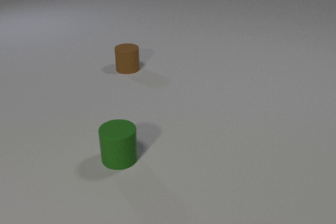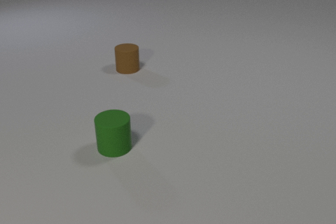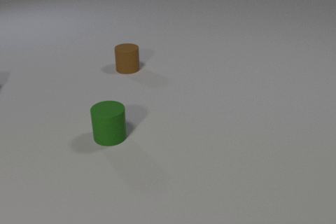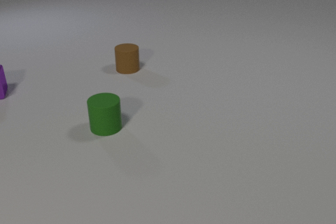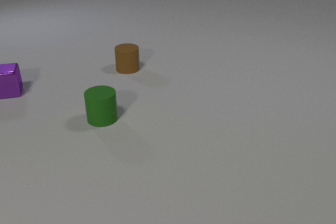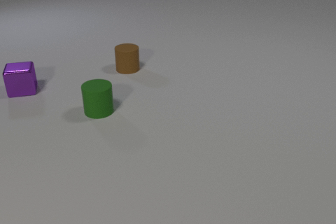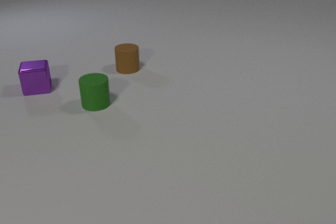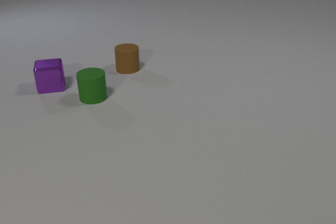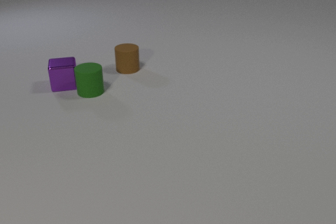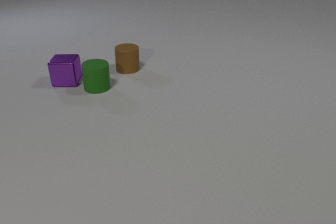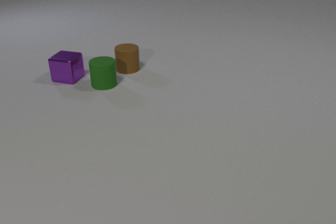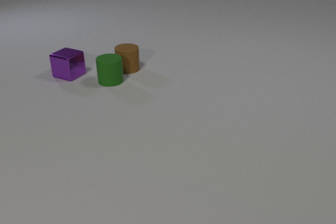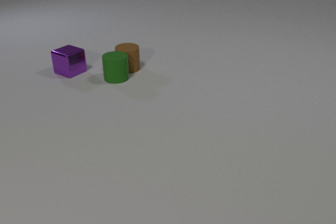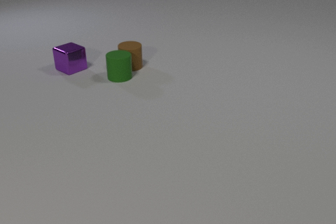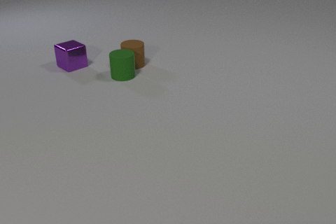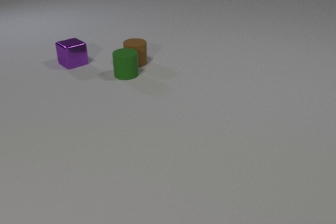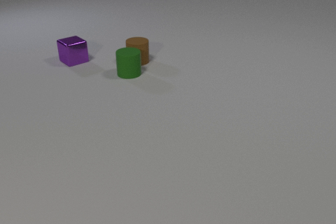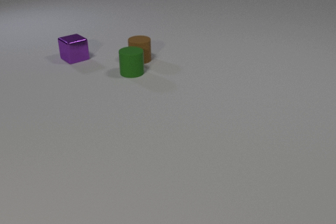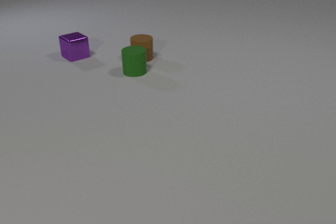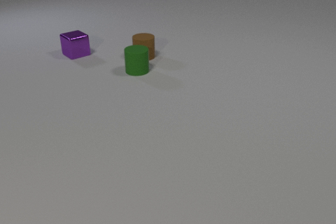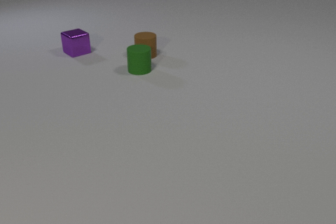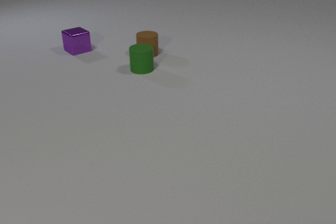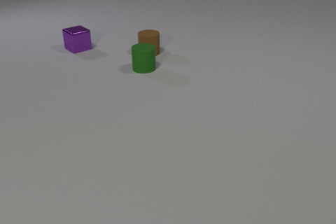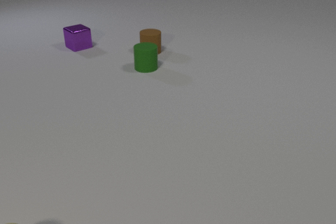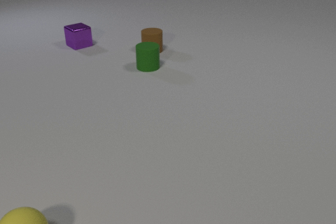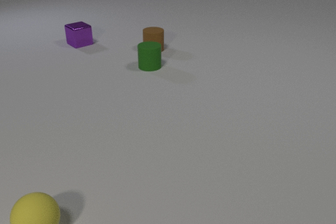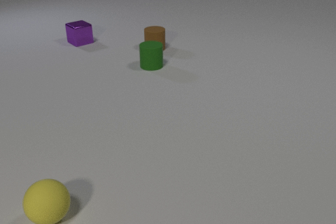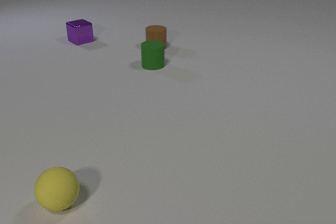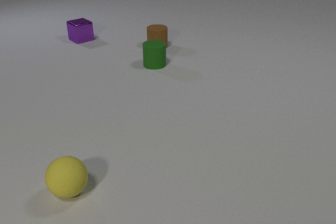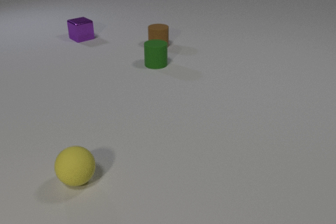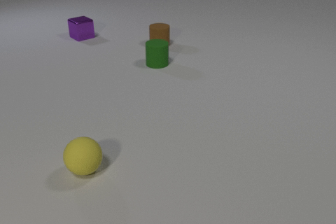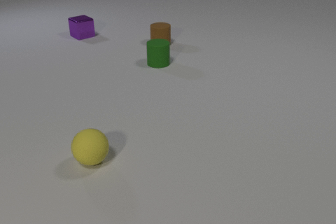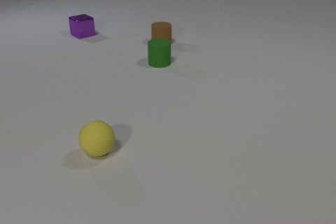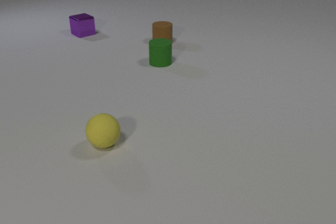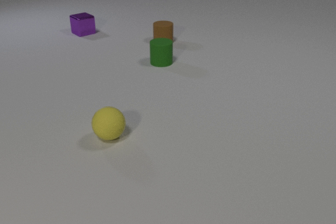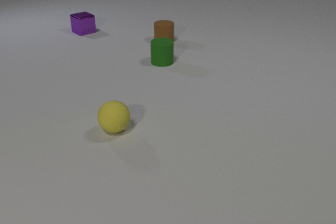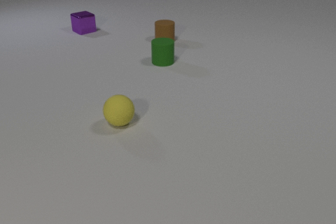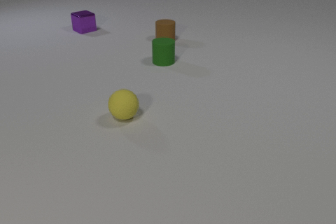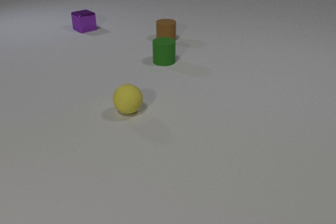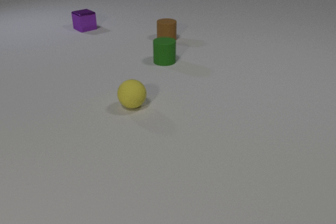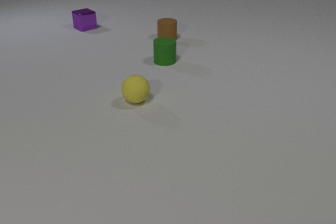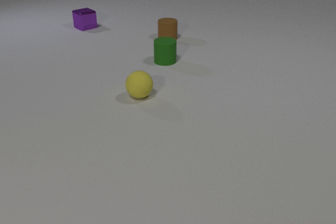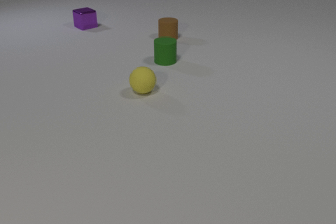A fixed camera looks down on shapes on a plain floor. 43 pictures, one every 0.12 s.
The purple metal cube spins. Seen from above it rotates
clockwise.
The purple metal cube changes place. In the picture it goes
away from the camera.
0.00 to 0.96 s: The purple metal cube comes in at the left edge, slides to the right. The green rubber cylinder slides away from the camera. The purple metal cube and the green rubber cylinder collide.
0.96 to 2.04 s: The purple metal cube slides away from the camera, spins so that its near face slides to the left, clockwise seen from above. The green rubber cylinder slides to the right and away from the camera. The brown rubber cylinder slides away from the camera and to the right. The green rubber cylinder and the brown rubber cylinder collide.
2.04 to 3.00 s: The purple metal cube slides away from the camera. The green rubber cylinder slides to the right and away from the camera. The brown rubber cylinder slides away from the camera and to the right. The yellow rubber sphere comes in at the bottom edge, rolls away from the camera and to the right.
3.00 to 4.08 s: The purple metal cube slides away from the camera. The green rubber cylinder slides to the right and away from the camera. The brown rubber cylinder slides away from the camera and to the right. The yellow rubber sphere rolls away from the camera and to the right.
4.08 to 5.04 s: The purple metal cube slides away from the camera. The brown rubber cylinder slides away from the camera and to the right. The yellow rubber sphere rolls away from the camera.
How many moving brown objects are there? 1.
How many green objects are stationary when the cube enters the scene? 0.
How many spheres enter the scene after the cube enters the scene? 1.
